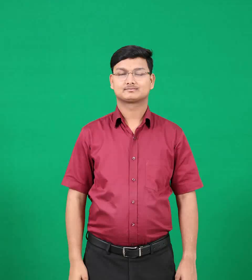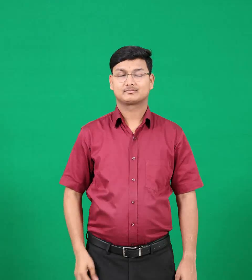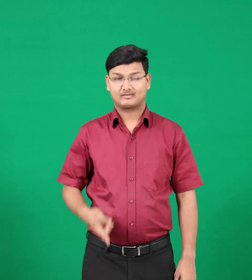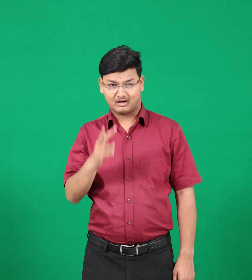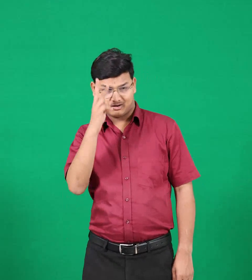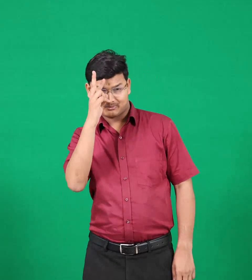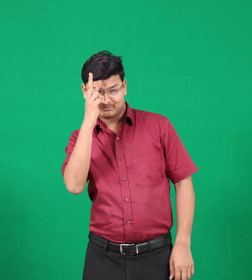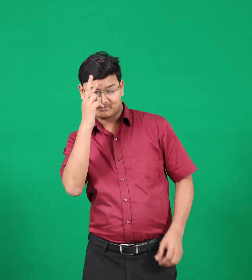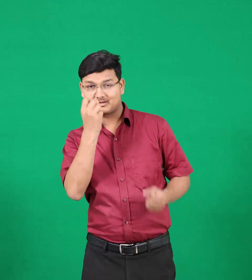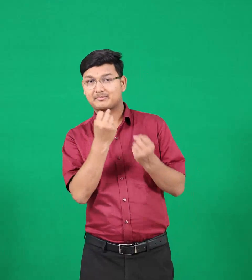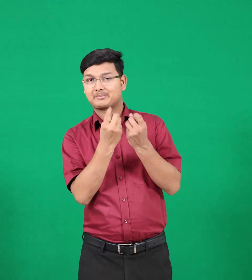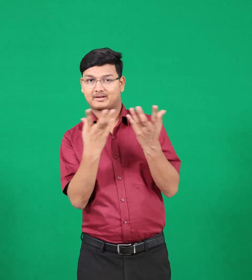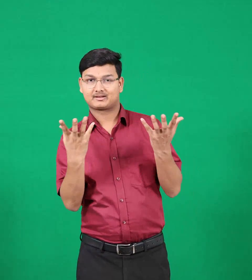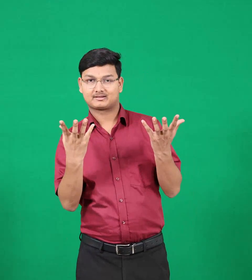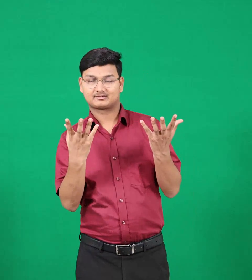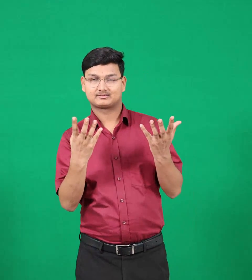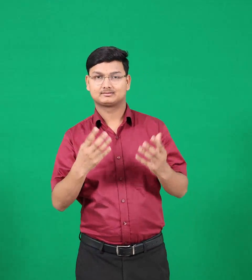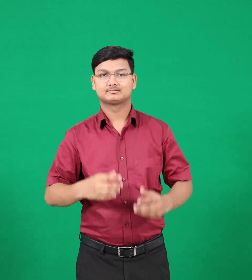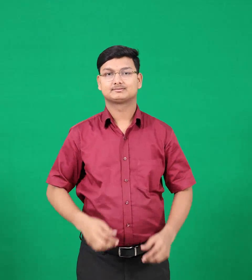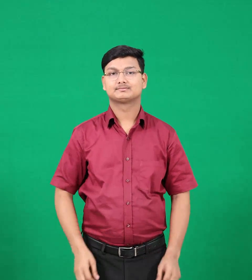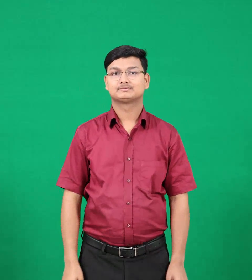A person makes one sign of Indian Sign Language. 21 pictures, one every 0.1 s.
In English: doubts
